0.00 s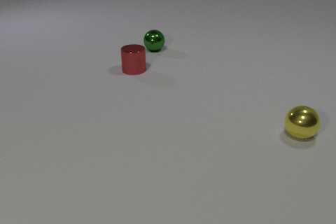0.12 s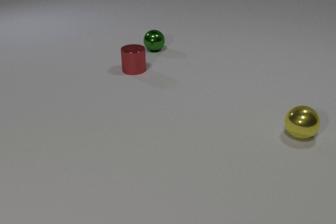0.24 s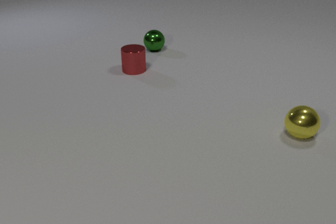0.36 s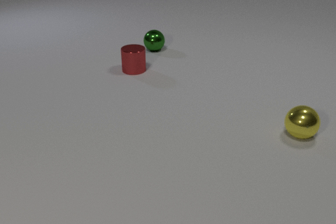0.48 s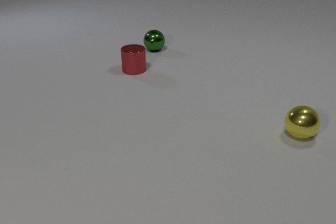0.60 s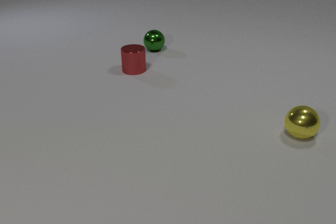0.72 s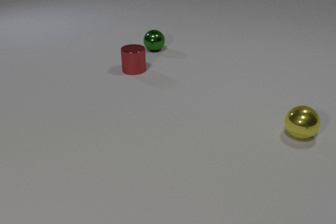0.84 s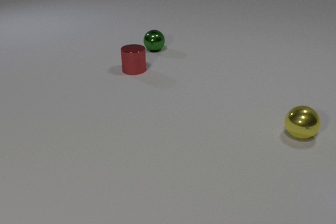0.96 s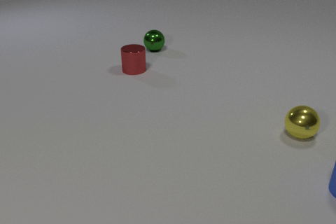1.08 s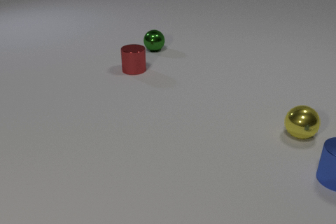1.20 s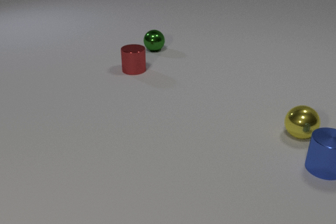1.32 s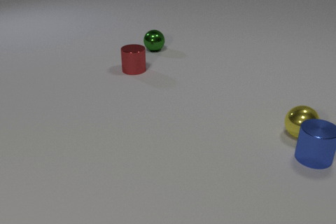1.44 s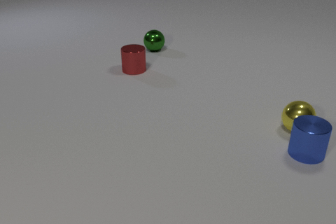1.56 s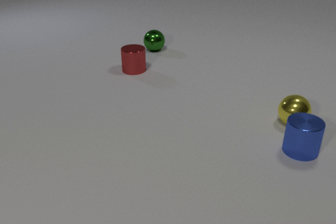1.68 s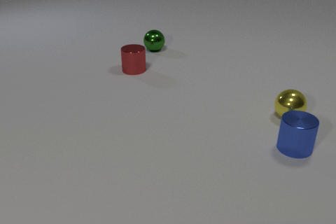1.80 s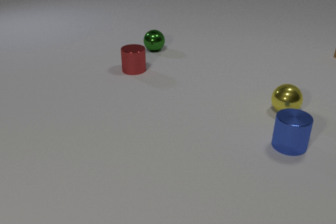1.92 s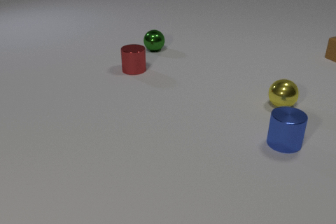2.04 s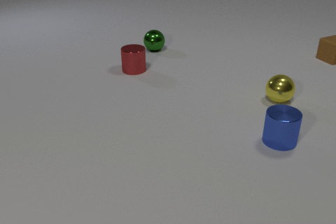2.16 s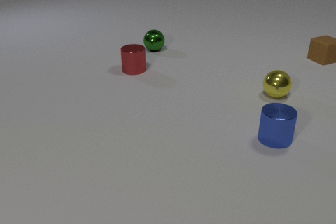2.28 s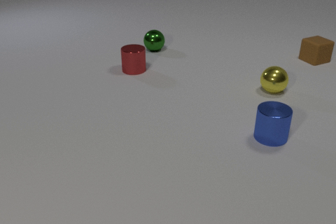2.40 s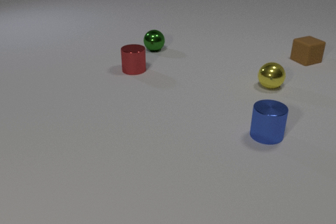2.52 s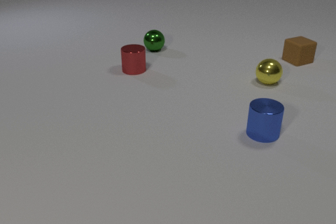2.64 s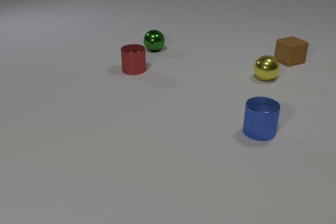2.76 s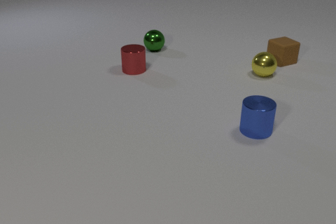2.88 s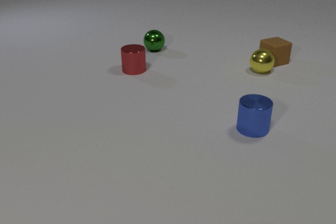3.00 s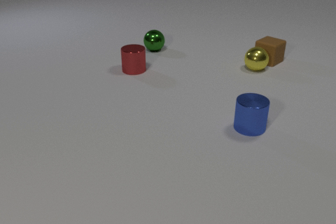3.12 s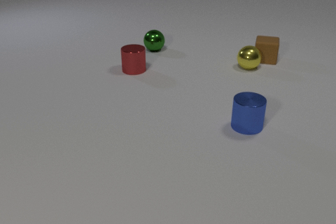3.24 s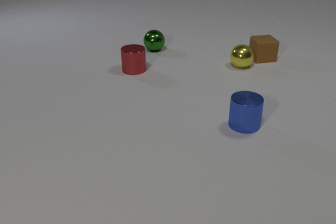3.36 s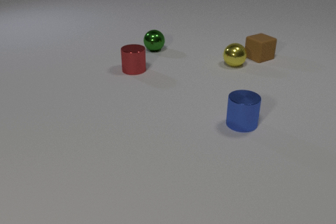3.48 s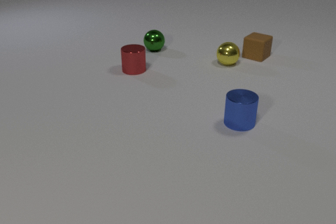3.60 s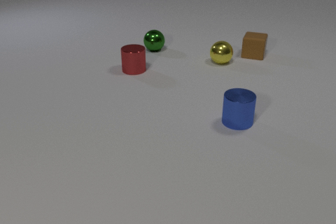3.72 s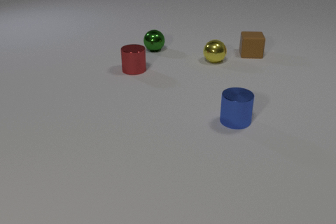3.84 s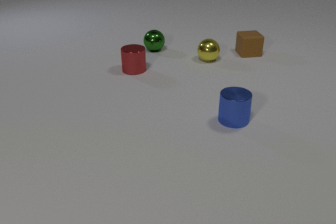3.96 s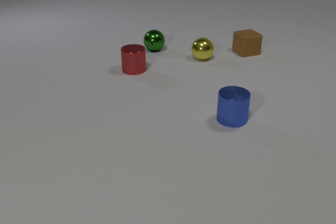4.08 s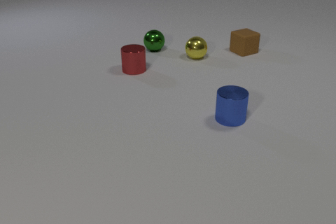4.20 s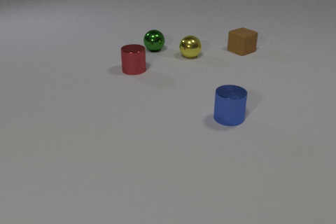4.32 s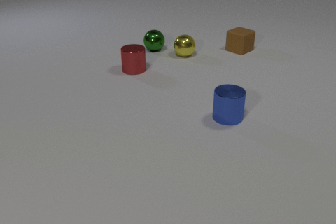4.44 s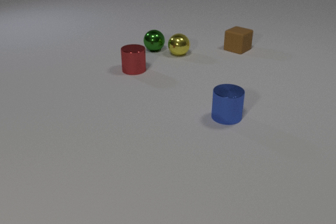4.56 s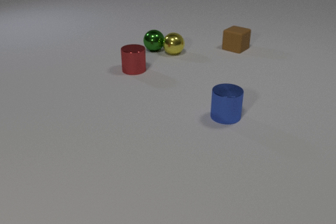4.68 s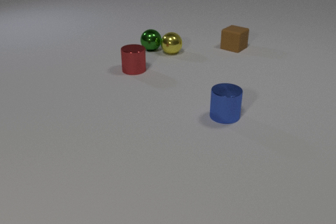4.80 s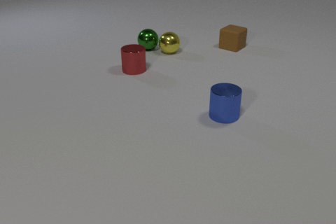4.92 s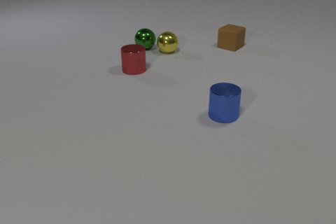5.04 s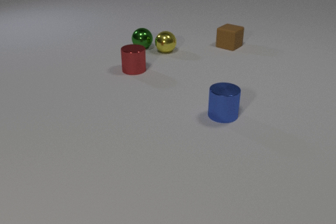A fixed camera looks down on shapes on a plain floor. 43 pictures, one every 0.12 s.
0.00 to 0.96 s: The blue metal cylinder comes in at the right edge.
0.96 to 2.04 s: The blue metal cylinder slides to the left and away from the camera. The yellow metal sphere rolls away from the camera. The brown rubber cube comes in at the right edge, slides to the left and toward the camera. The blue metal cylinder and the yellow metal sphere collide.
2.04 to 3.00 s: The blue metal cylinder slides to the left and away from the camera. The yellow metal sphere rolls away from the camera. The brown rubber cube slides to the left and toward the camera. The yellow metal sphere and the brown rubber cube collide.
3.00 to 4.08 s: The blue metal cylinder slides to the left and away from the camera. The yellow metal sphere rolls to the left. The brown rubber cube slides to the left and away from the camera, spins counterclockwise seen from above by about 165 degrees, its near face sliding to the right.
4.08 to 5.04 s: The blue metal cylinder slides to the left. The yellow metal sphere rolls to the left and away from the camera. The brown rubber cube slides to the left and away from the camera, spins counterclockwise seen from above by about 15 degrees, its near face sliding to the right. The green metal sphere rolls to the left and away from the camera. The yellow metal sphere and the green metal sphere collide.
What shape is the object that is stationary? cylinder.
How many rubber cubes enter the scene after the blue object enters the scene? 1.
How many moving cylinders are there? 1.
